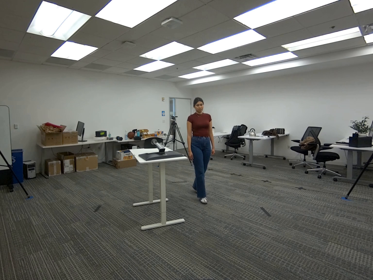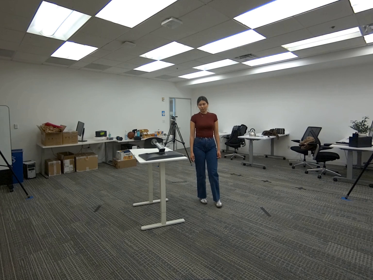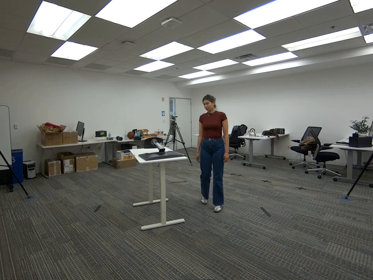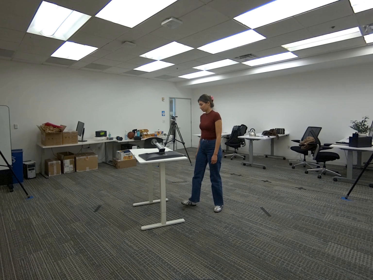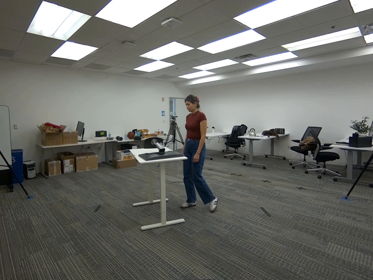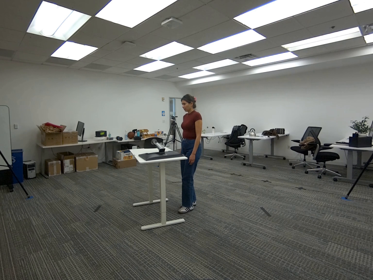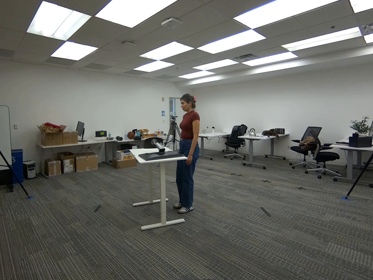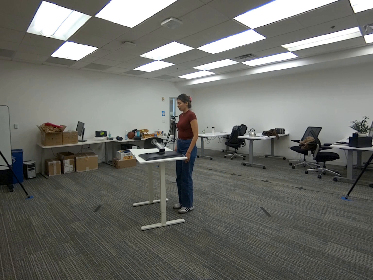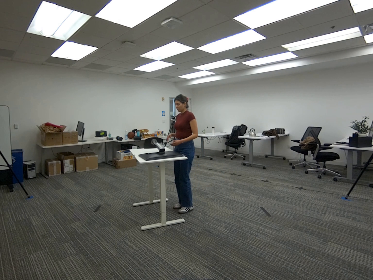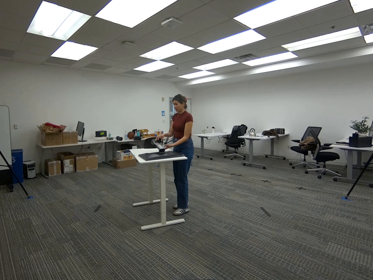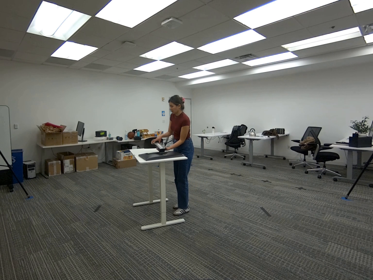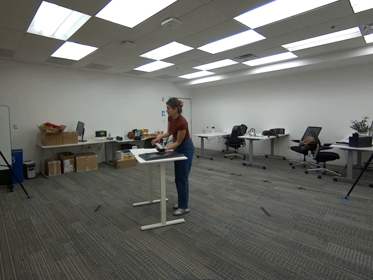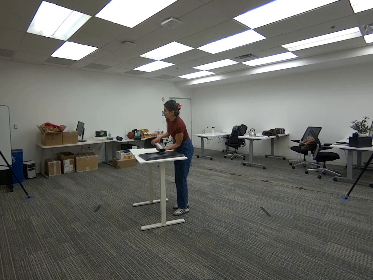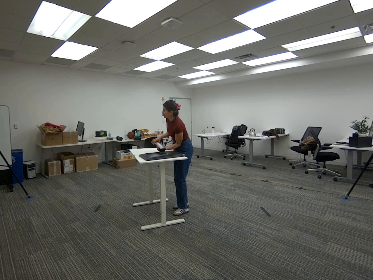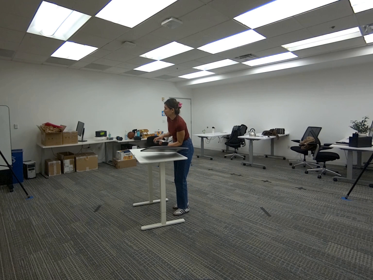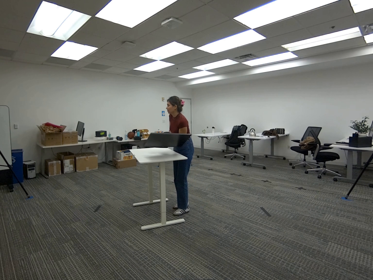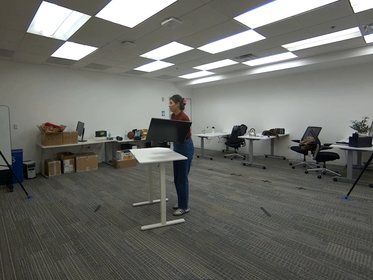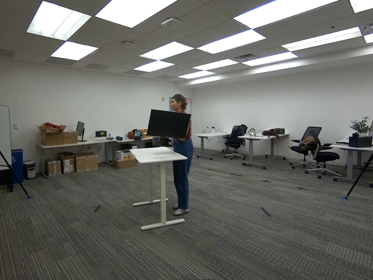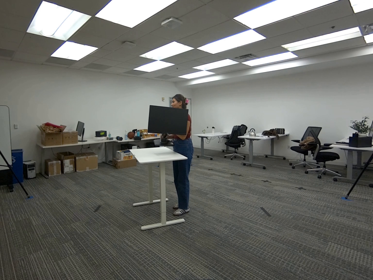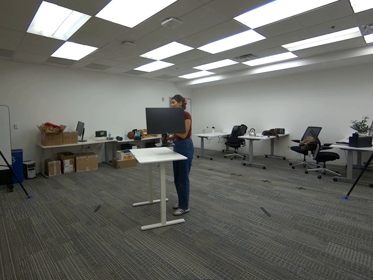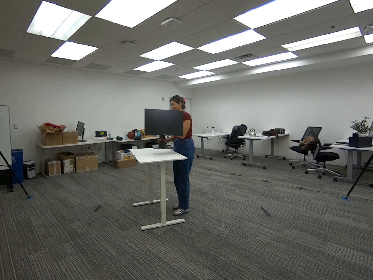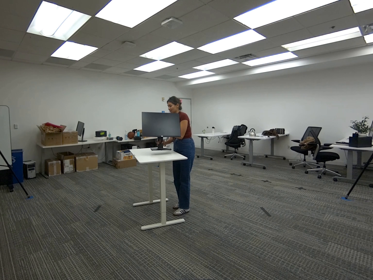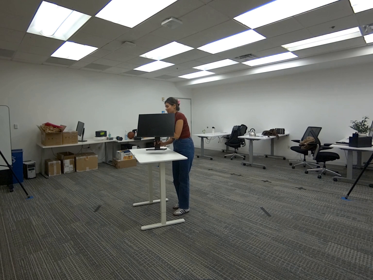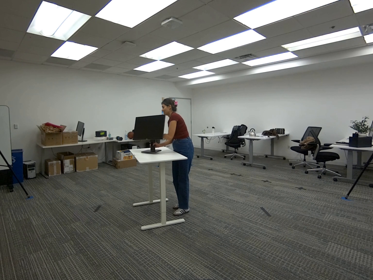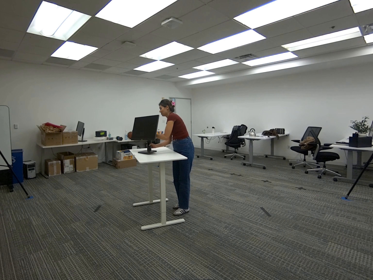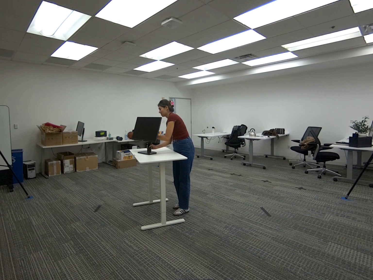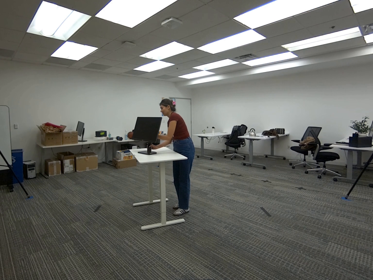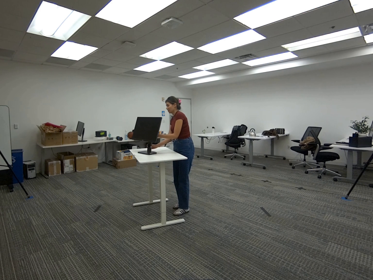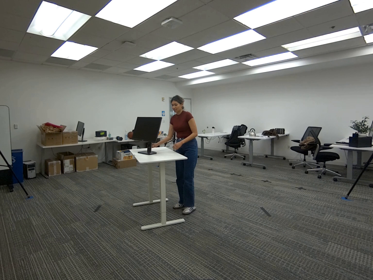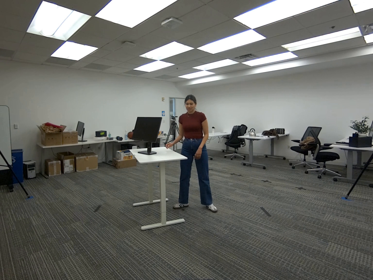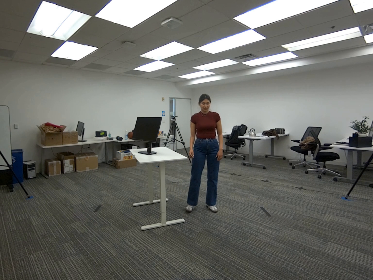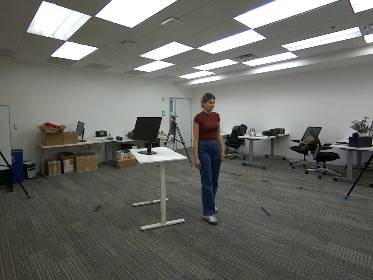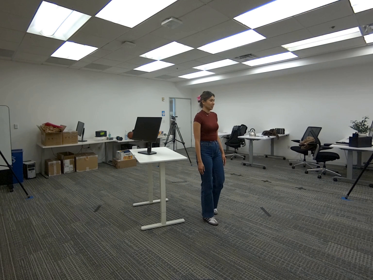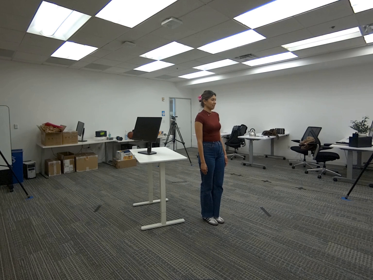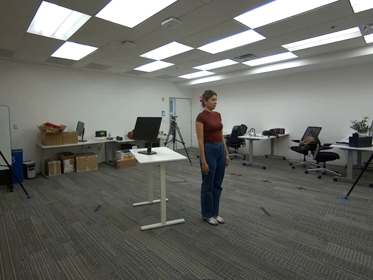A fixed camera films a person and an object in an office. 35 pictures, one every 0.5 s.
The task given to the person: Walk over to the monitor on the white desk and face the monitor face up.
